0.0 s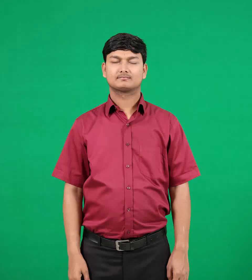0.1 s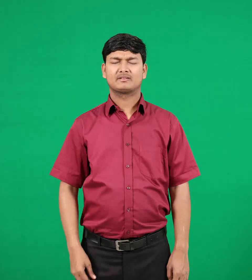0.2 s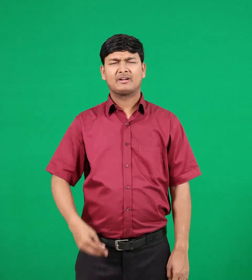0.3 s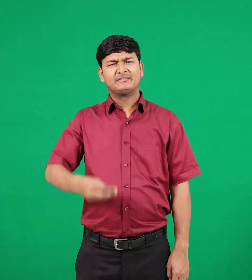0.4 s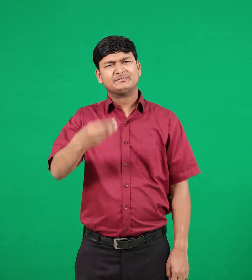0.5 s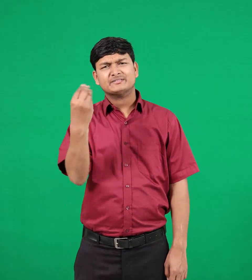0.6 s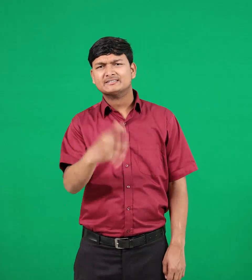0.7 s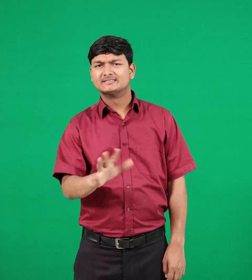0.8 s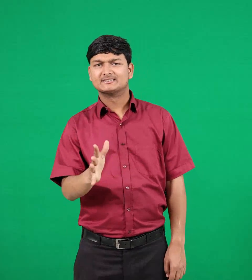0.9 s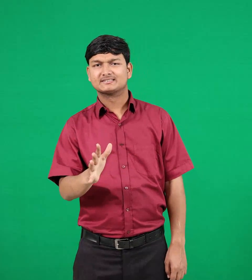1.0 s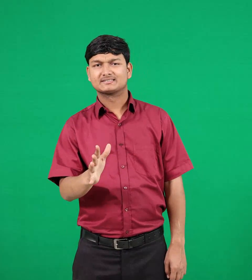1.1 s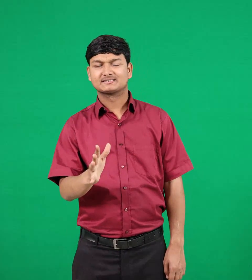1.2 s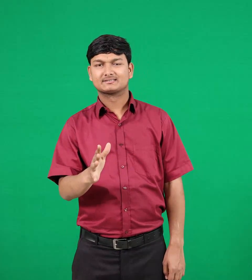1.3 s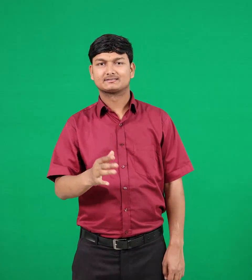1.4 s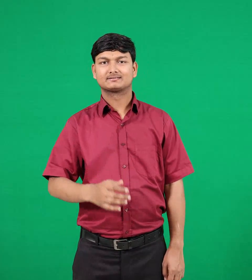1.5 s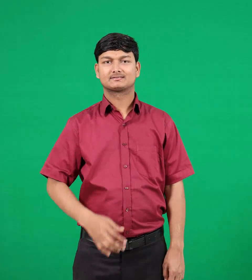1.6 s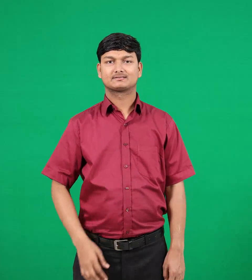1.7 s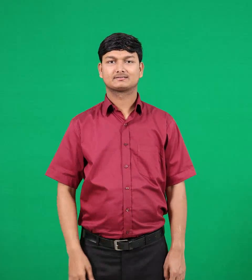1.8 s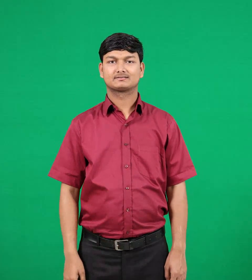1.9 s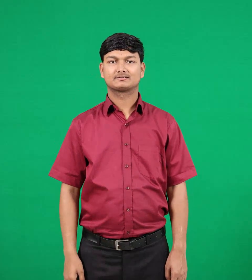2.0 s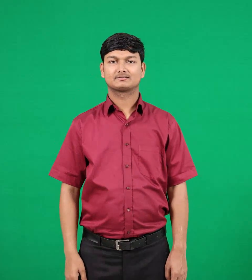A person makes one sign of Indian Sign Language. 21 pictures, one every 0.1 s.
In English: waste
